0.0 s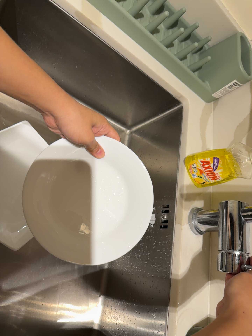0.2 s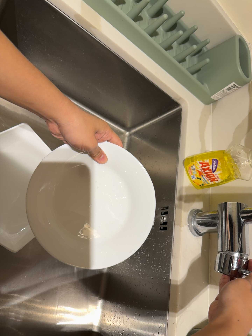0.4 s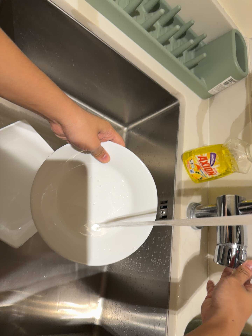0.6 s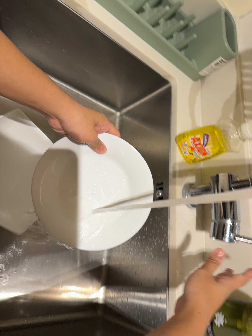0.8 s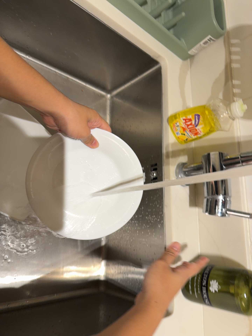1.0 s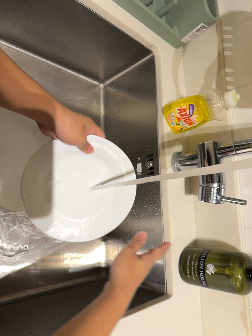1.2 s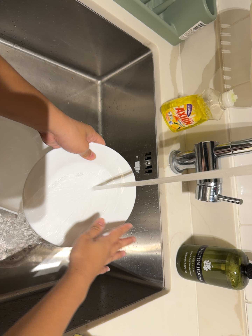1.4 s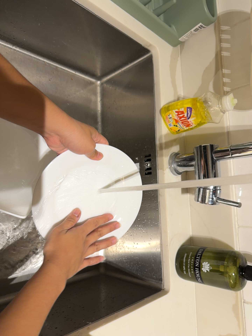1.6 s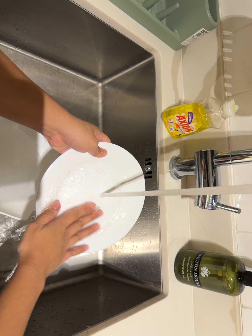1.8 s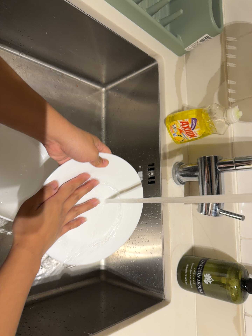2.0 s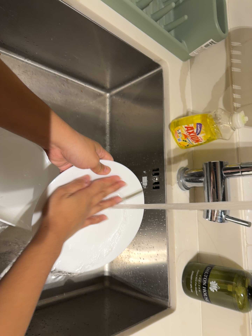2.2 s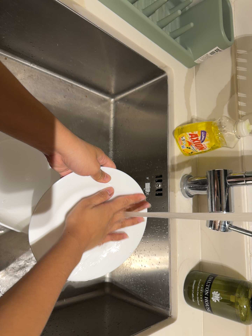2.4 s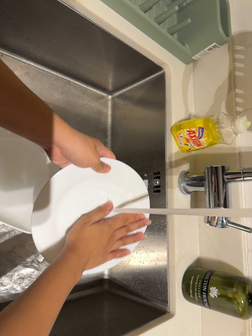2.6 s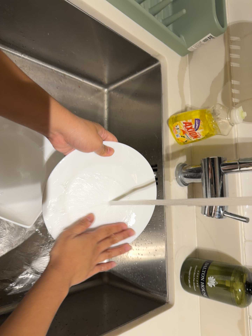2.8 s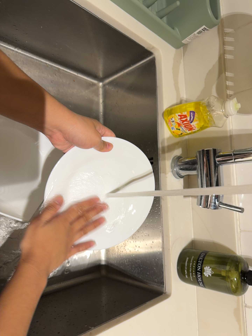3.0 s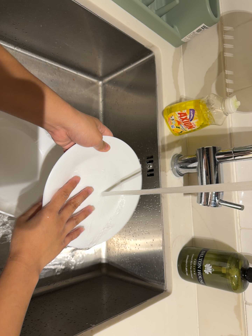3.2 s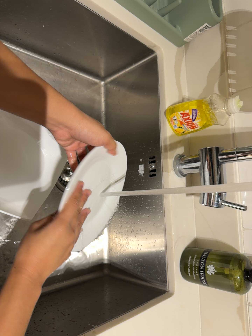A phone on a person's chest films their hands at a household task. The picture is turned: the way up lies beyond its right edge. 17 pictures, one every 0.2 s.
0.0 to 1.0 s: The camera's aim tips toward the bottom of its view by about 10 degrees, and the scene shifts upward. It rolls about its line of sight by about 10 degrees, and the scene rotates counterclockwise.
1.0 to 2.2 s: The camera travels toward the top of its view, about 6 cm, so close, fixed things drift downward.
2.2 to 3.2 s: The camera shifts only a little, or ends up much as it began.
The film runs forward here.
